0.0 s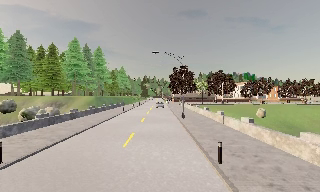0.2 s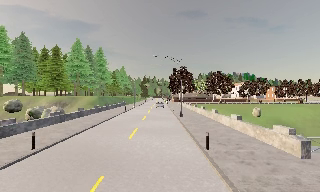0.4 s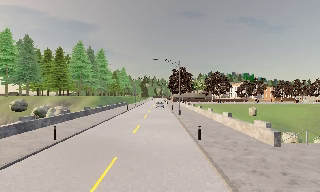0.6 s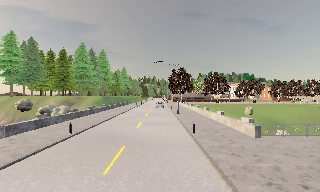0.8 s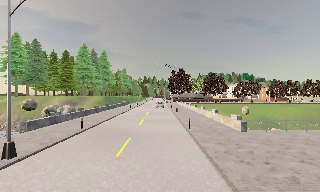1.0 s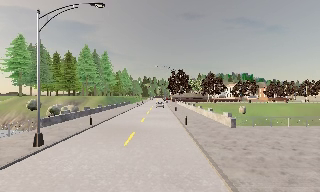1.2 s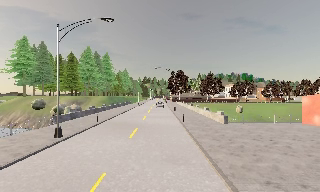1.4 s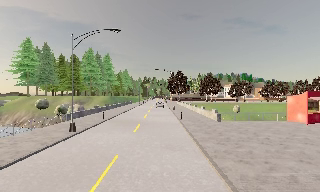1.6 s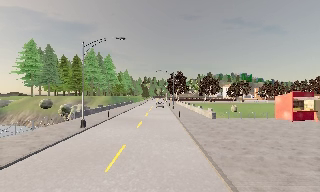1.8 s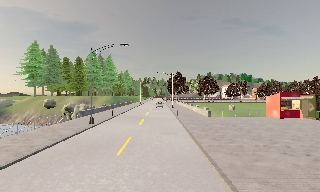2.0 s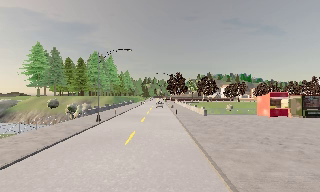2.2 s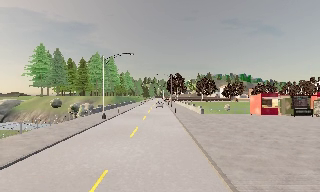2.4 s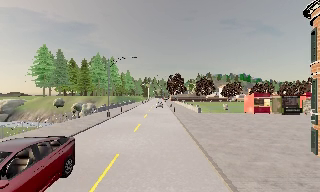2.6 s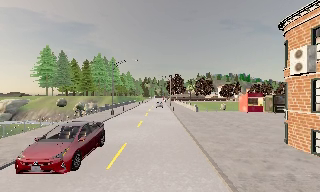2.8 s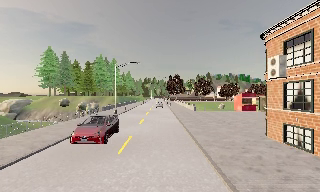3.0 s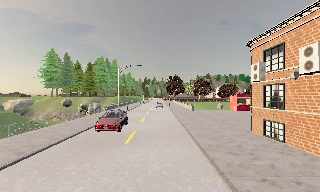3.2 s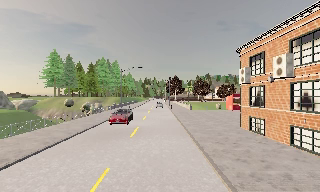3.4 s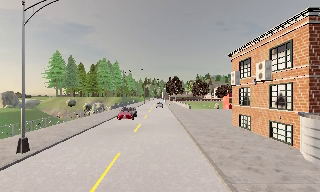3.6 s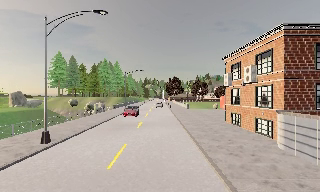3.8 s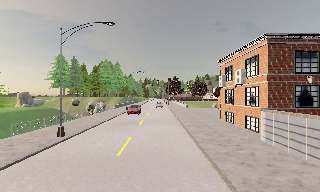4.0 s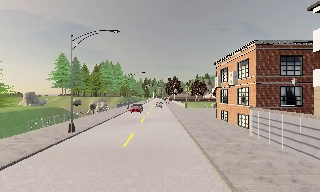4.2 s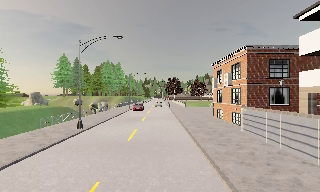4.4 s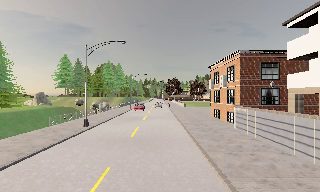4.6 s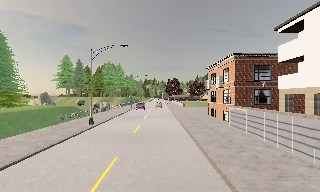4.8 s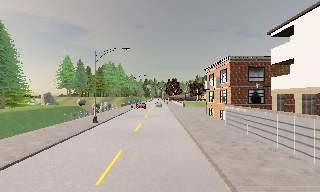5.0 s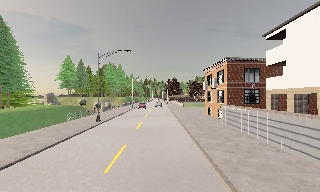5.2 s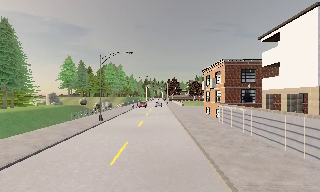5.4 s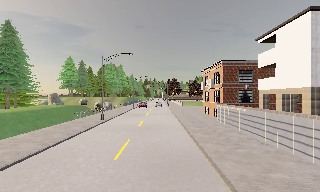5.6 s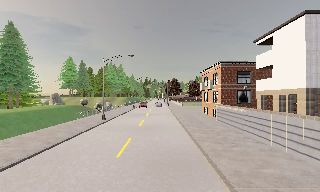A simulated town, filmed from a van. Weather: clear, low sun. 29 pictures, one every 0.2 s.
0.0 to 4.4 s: The camera travels backward, about 35 m, so what stands in front gets smaller.
4.4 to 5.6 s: The camera travels backward, about 4.5 m, so what stands in front gets smaller. It loses speed.
The film runs backward here.
